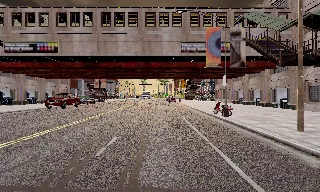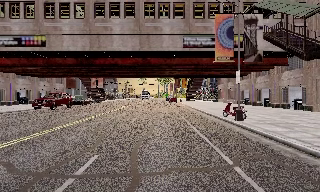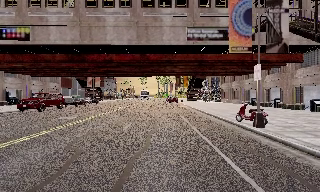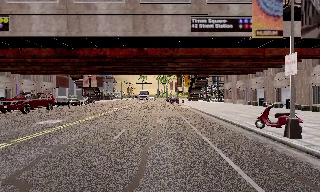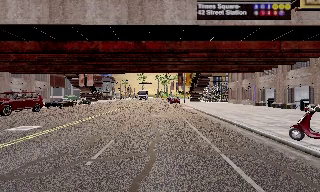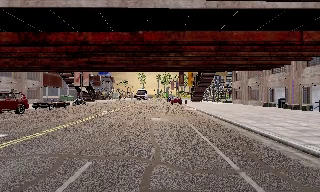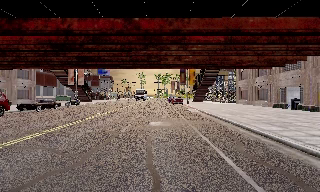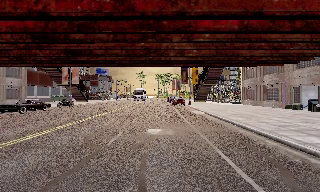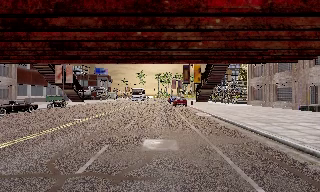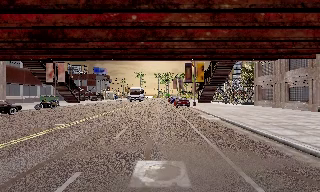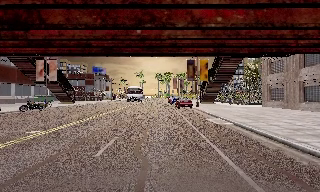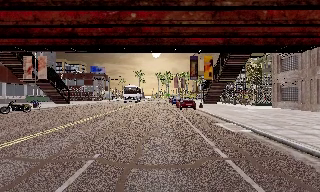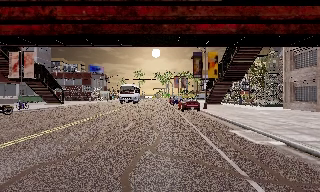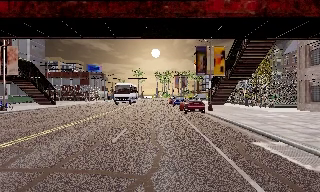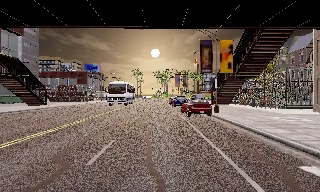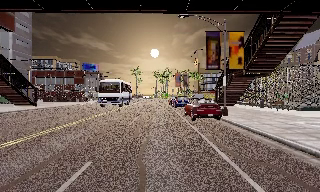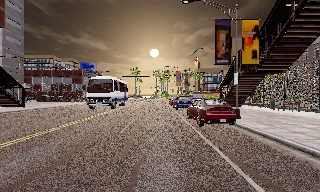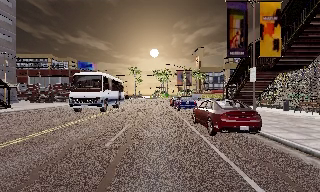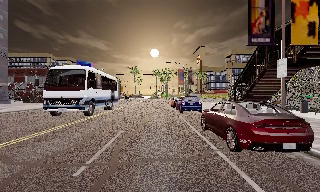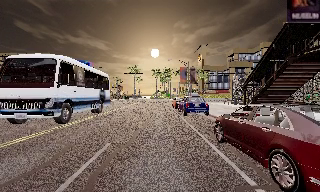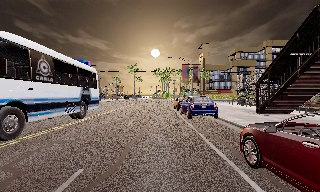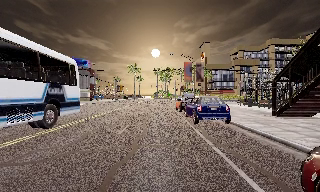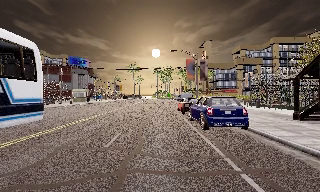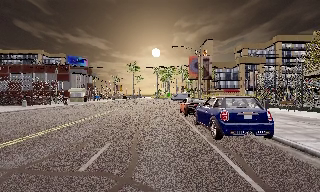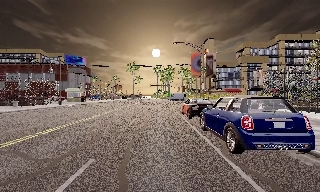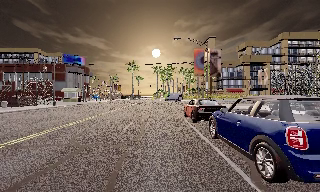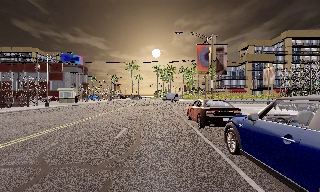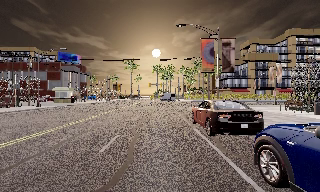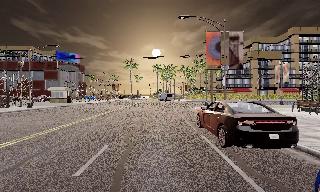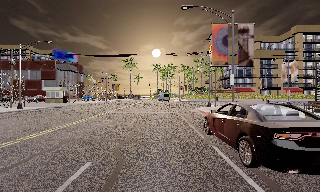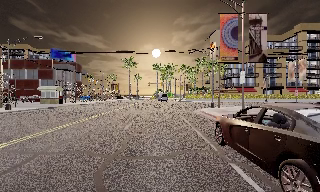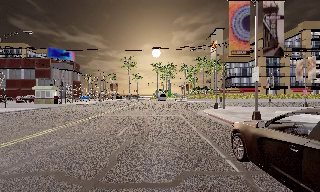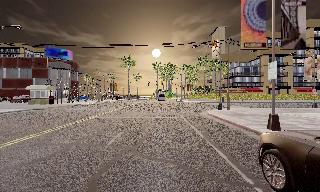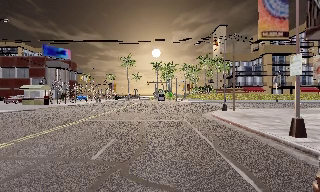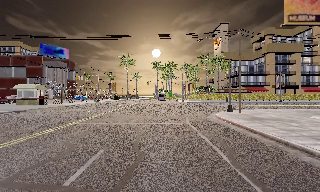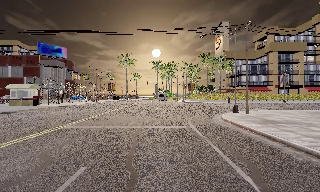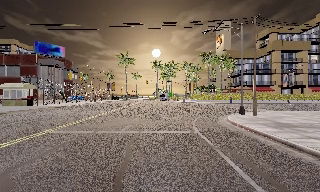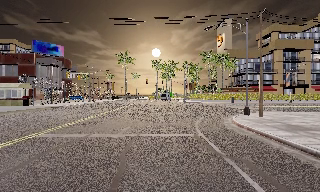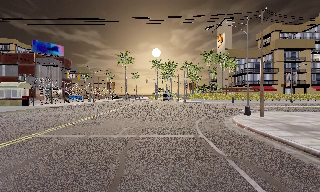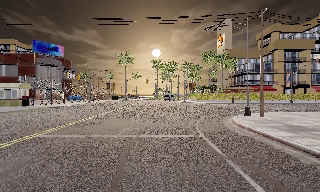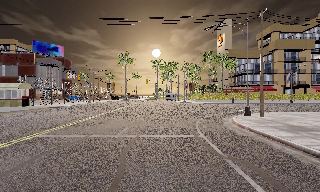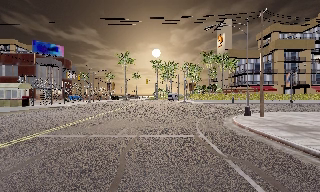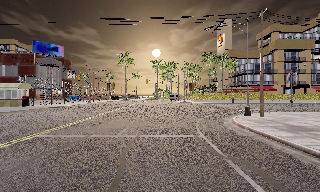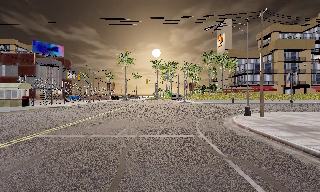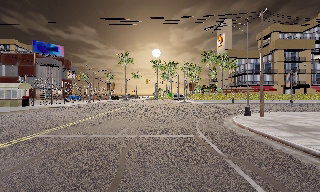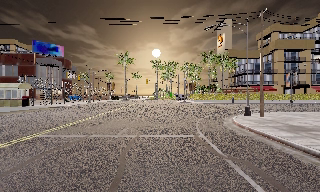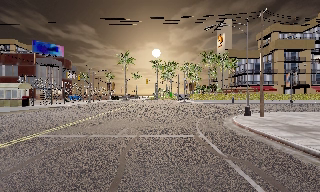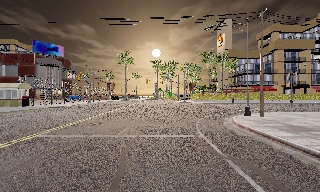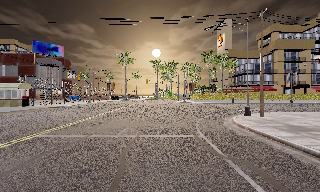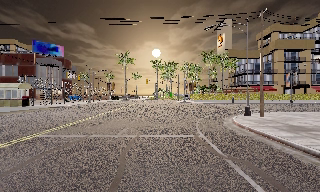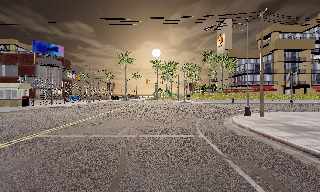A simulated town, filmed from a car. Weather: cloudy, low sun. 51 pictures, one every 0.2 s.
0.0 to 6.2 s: The camera travels forward, about 55 m, so what stands in front looms larger.
6.2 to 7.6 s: The camera travels forward, about 7 m, so what stands in front looms larger. It loses speed.
7.6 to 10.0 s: The camera keeps its place and its aim.
The film runs forward here.
